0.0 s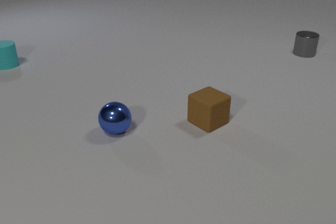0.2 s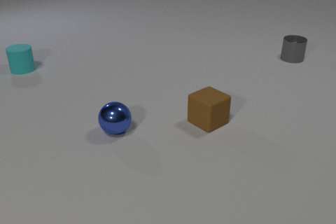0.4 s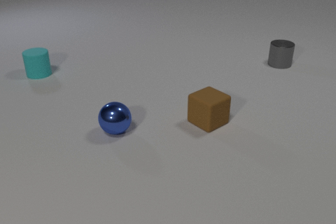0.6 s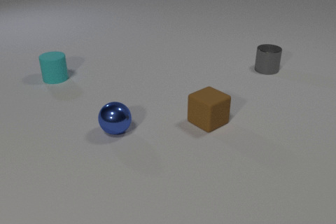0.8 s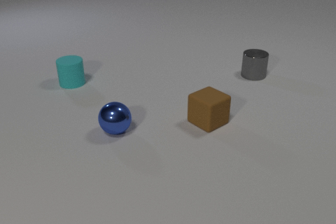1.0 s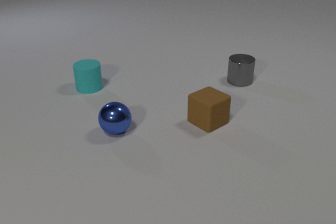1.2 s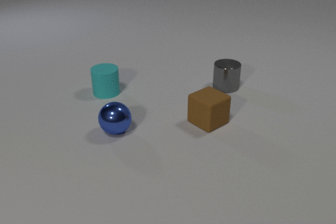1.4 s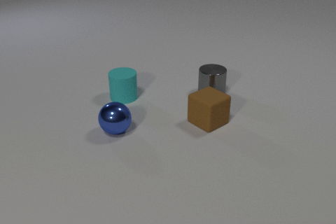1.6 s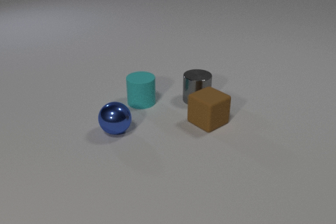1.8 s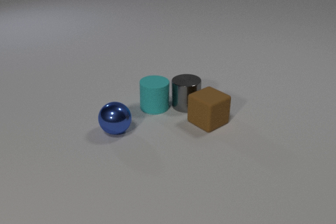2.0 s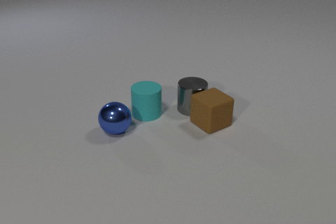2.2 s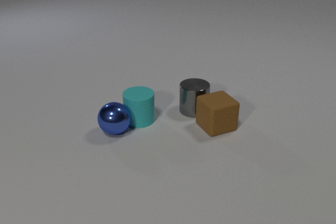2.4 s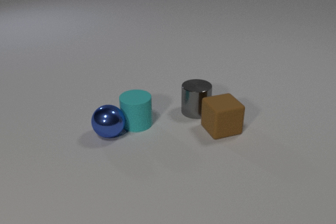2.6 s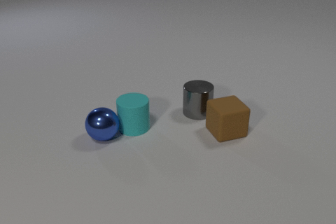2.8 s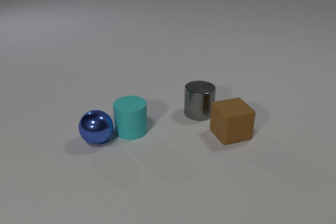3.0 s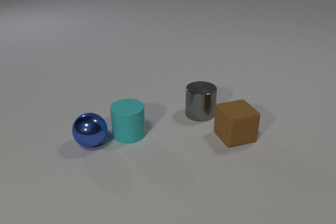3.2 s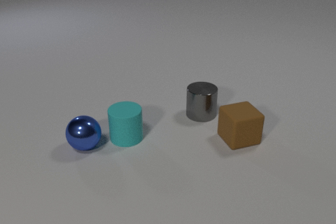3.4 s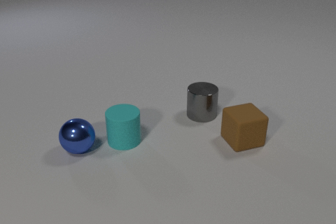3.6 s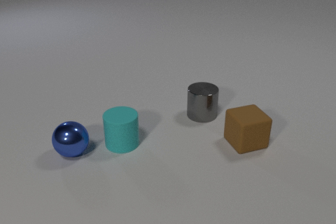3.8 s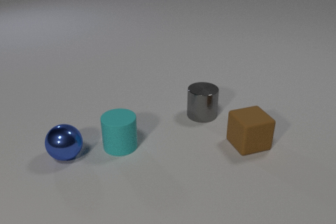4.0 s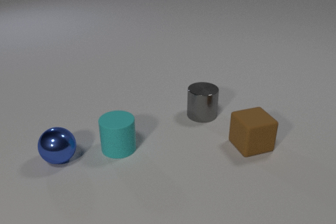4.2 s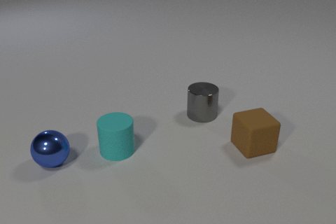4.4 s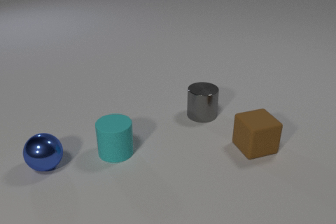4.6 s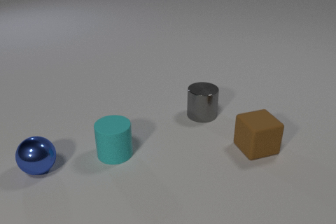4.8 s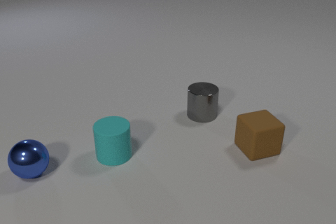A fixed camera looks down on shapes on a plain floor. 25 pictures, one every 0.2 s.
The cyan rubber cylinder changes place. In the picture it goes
toward the camera.
The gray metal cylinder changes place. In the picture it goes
toward the camera.
0.0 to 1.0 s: The cyan rubber cylinder slides toward the camera and to the right. The gray metal cylinder slides toward the camera and to the left.
1.0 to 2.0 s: The cyan rubber cylinder slides toward the camera and to the right. The gray metal cylinder slides toward the camera and to the left. The cyan rubber cylinder and the gray metal cylinder collide. The gray metal cylinder and the brown rubber cube collide.
2.0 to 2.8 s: The cyan rubber cylinder slides toward the camera and to the left. The gray metal cylinder slides toward the camera and to the right. The brown rubber cube slides to the right and toward the camera. The blue metal sphere rolls to the left and toward the camera. The cyan rubber cylinder and the blue metal sphere collide.
2.8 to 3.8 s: The cyan rubber cylinder slides toward the camera and to the left. The brown rubber cube slides to the right and toward the camera. The blue metal sphere rolls to the left and toward the camera.
3.8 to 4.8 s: The cyan rubber cylinder slides toward the camera. The brown rubber cube slides to the right. The blue metal sphere rolls to the left and toward the camera.
How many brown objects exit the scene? 0.
What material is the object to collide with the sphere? rubber.
Are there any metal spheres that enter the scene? no.
